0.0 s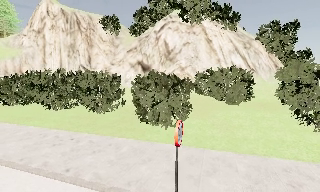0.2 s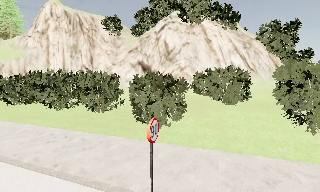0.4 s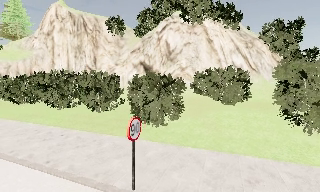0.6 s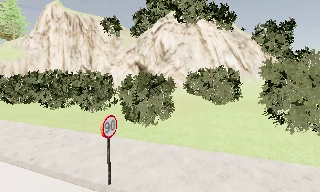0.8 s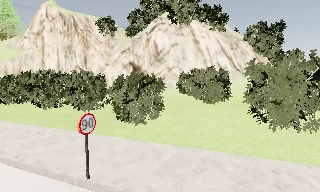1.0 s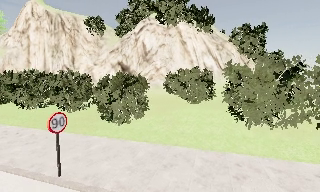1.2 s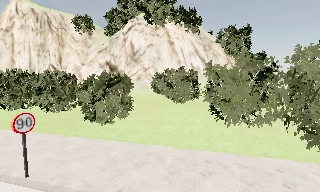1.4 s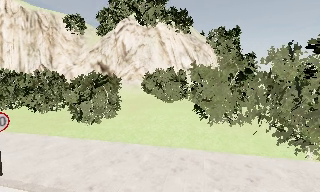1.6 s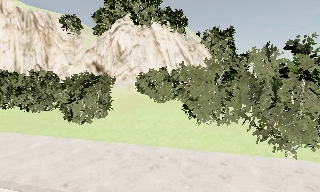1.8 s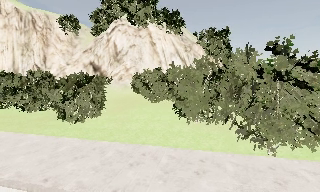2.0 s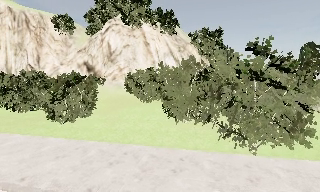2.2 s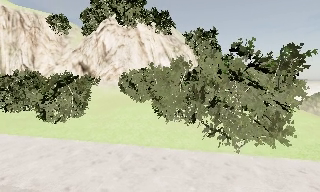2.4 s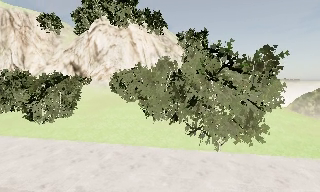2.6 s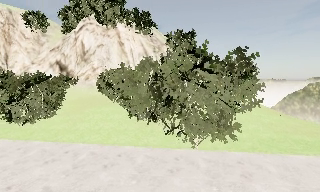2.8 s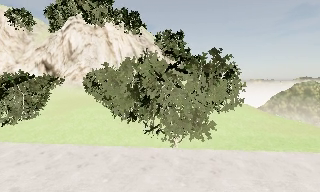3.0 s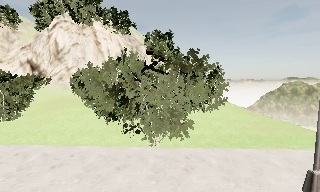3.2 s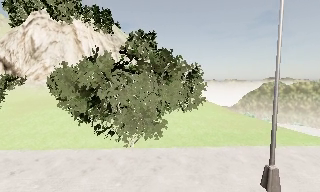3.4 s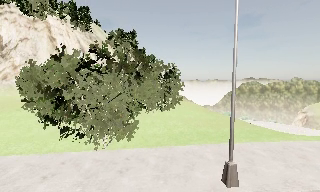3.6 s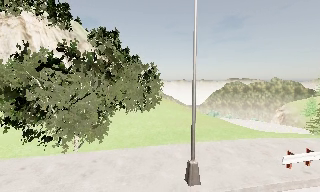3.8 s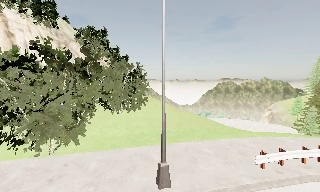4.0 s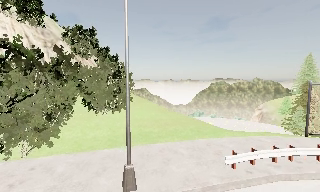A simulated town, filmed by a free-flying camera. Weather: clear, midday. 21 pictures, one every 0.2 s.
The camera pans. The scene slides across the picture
to the left.
The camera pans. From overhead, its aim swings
clockwise.
0.0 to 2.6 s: The camera pans to its right, which is clockwise from overhead, by about 10 degrees. It travels to its right, about 10 m, so close, fixed things drift to the left.
2.6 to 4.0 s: The camera pans to its right, which is clockwise from overhead, by about 25 degrees. It travels to its right, about 5 m, so close, fixed things drift to the left.
The film runs backward here.
